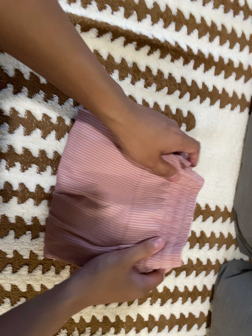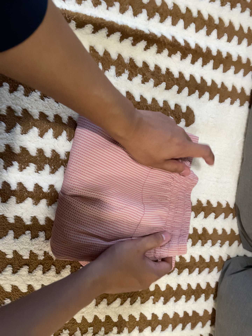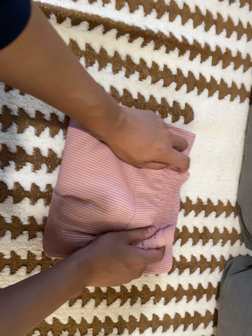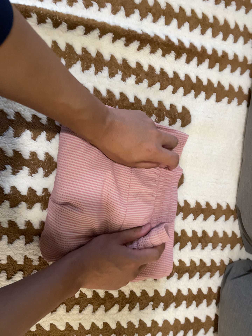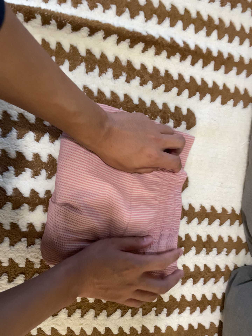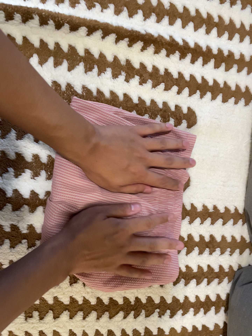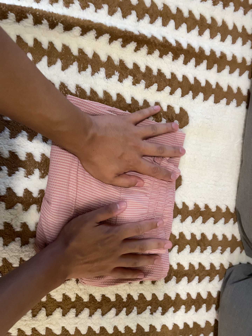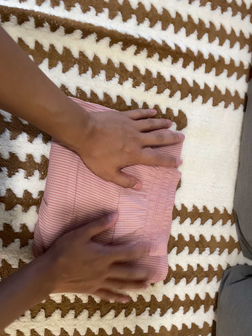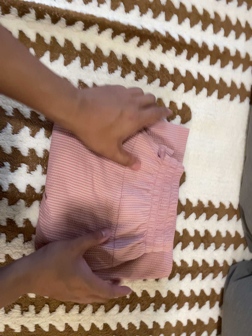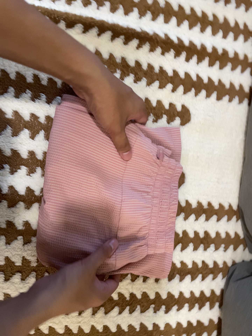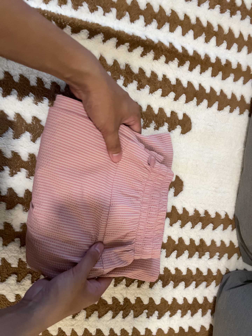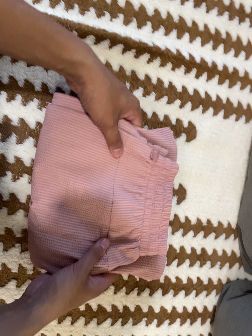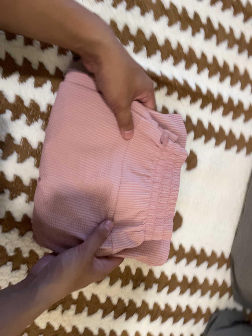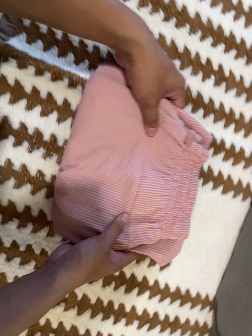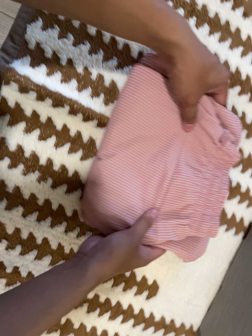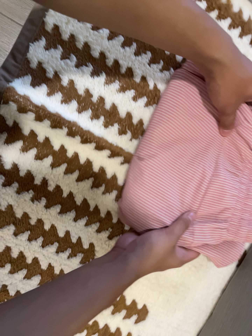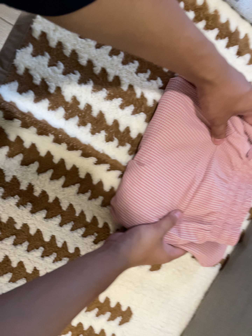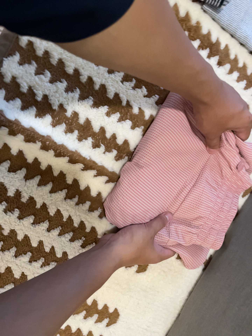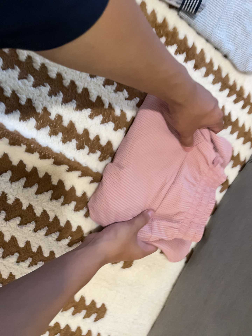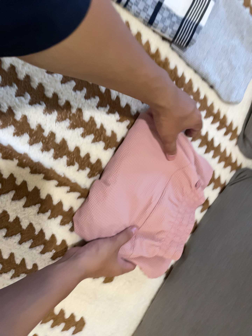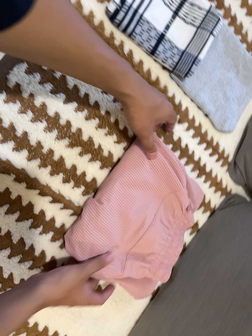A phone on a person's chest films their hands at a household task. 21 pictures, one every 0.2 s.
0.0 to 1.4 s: The camera shifts only a little, or ends up much as it began.
1.4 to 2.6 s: The camera travels toward the top of its view, about 12 cm, so close, fixed things drift downward. It rolls about its line of sight by about 15 degrees, and the scene rotates clockwise.
2.6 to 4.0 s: The scene slides to the left, as the camera pans about 15 degrees to its right. It travels toward the top of its view and backward, about 16 cm, so close, fixed things drift downward. It rolls about its line of sight by about 15 degrees, and the scene rotates clockwise.
The film runs forward here.
